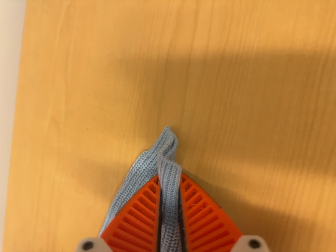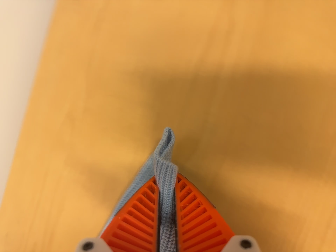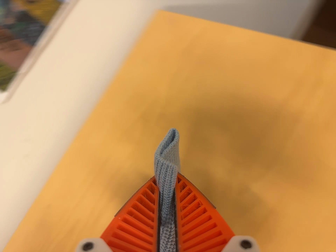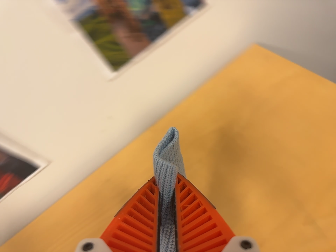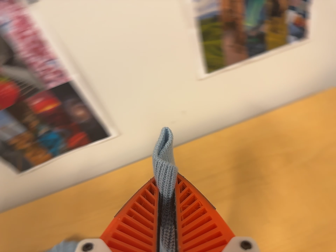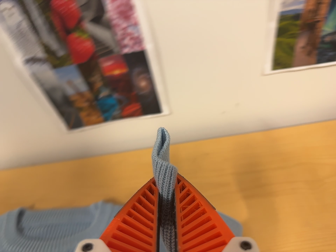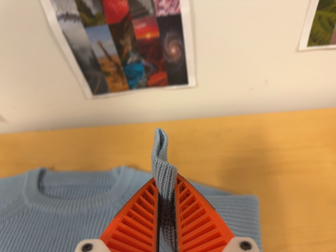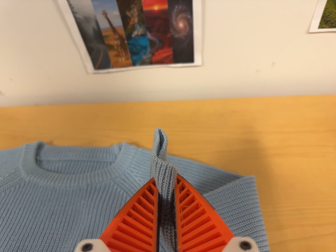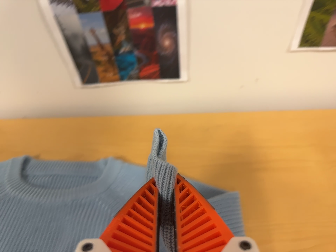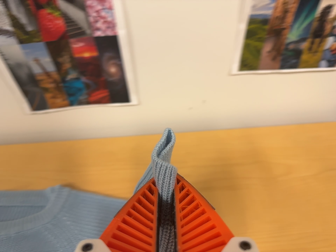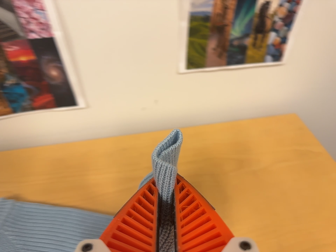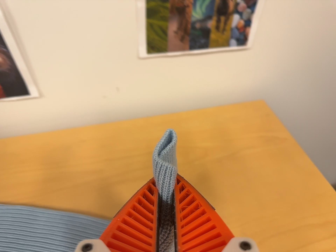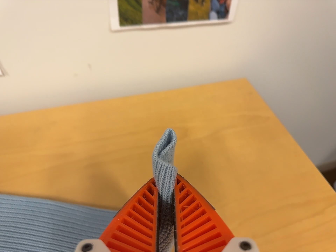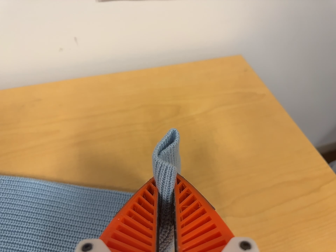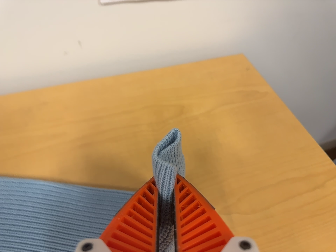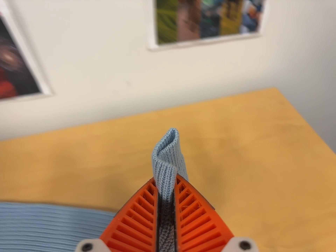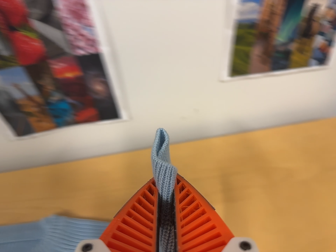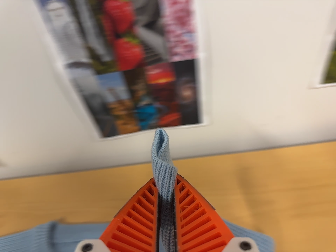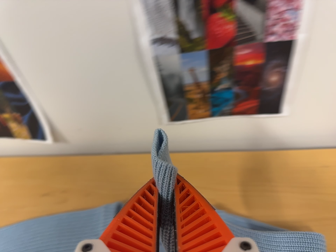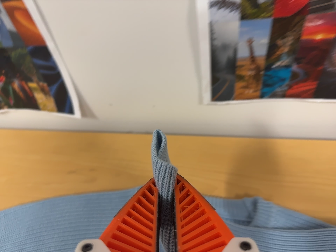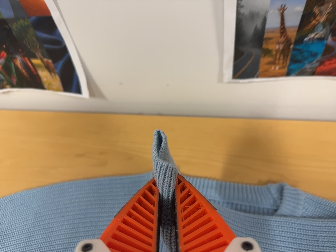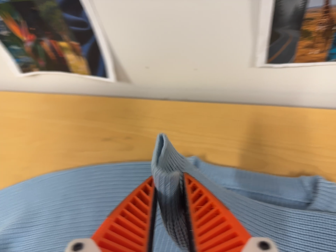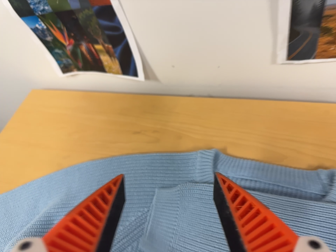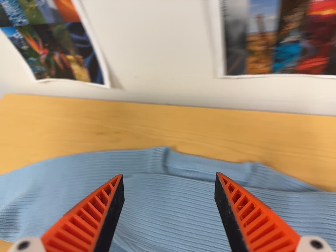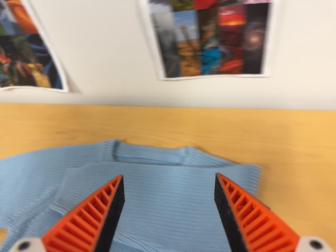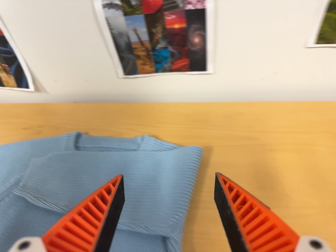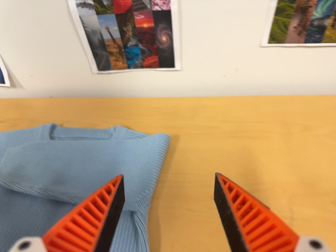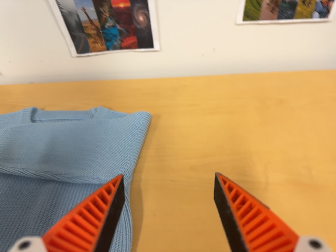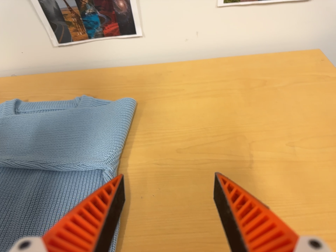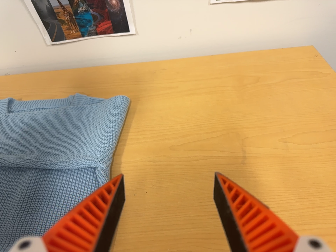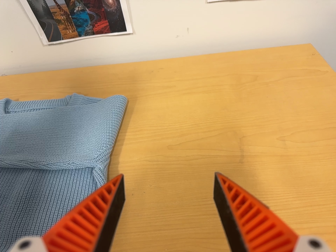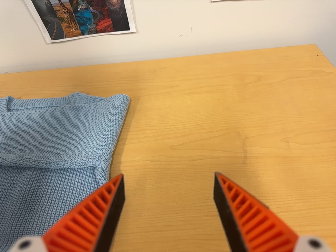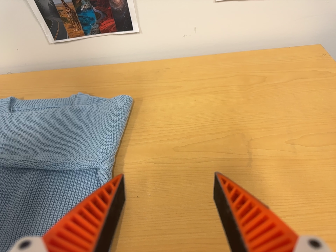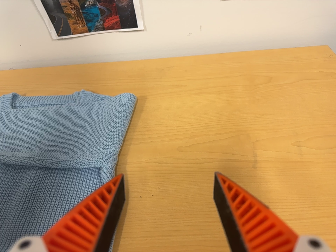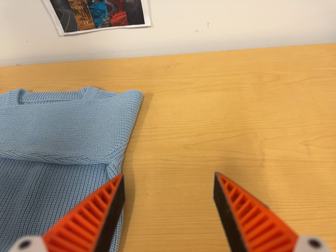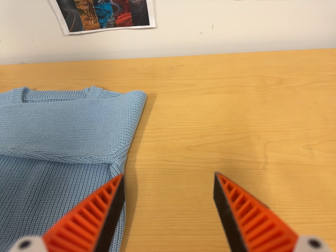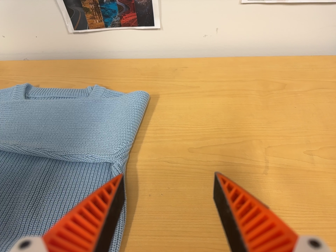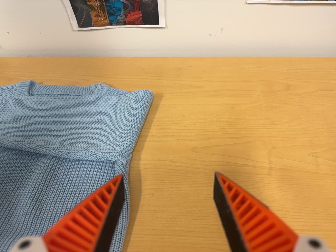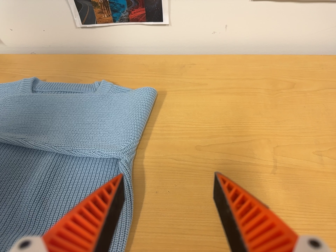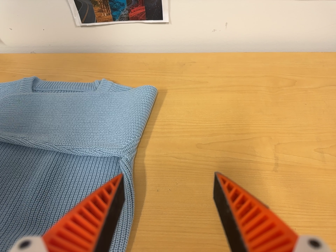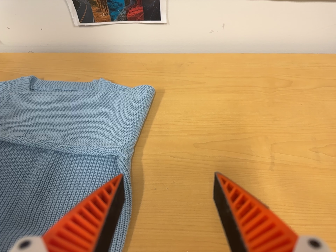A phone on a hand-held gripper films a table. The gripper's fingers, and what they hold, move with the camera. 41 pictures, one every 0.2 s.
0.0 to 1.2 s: The camera pans to its left by about 15 degrees. It travels to its left, about 40 cm, so close, fixed things drift to the right. Its aim tips toward the top of its view by about 15 degrees. It rolls about its line of sight by about 75 degrees, and the scene rotates clockwise.
1.2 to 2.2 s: The scene slides to the left, as the camera pans about 20 degrees to its right. It travels to its right, about 14 cm, so close, fixed things drift to the left.
2.2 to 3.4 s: The camera swings to its left by about 15 degrees, and the scene slides to the right. It travels to its left, about 18 cm, so close, fixed things drift to the right.
3.4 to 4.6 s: The camera pans to its left by about 15 degrees. It travels to its left and toward the bottom of its view, about 12 cm, so close, fixed things drift to the right. Its aim tips toward the bottom of its view by about 10 degrees, and the scene shifts upward. It rolls about its line of sight by about 10 degrees, and the scene rotates clockwise.
4.6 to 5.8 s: The scene slides to the left, as the camera pans about 20 degrees to its right. It travels to its right, backward and toward the bottom of its view, about 28 cm, so close, fixed things drift to the left. It rolls about its line of sight by about 10 degrees, and the scene rotates counterclockwise.
5.8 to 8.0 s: The camera shifts only a little, or ends up much as it began.
The film runs forward here.
